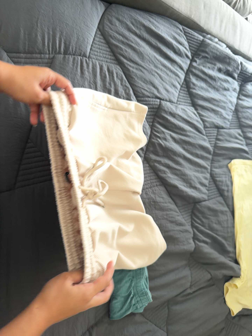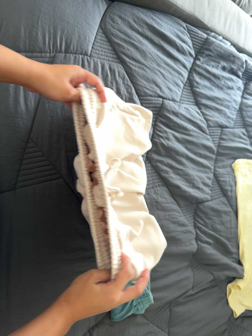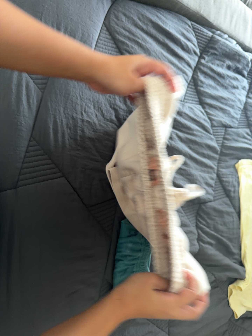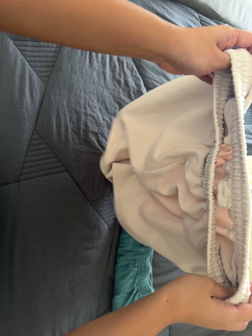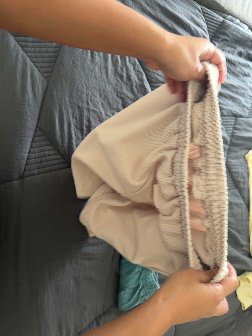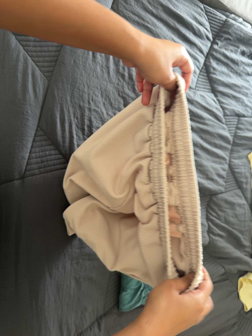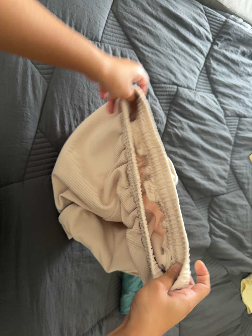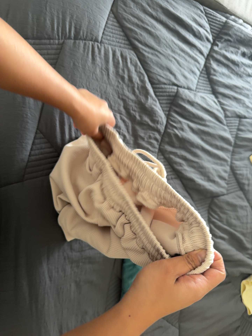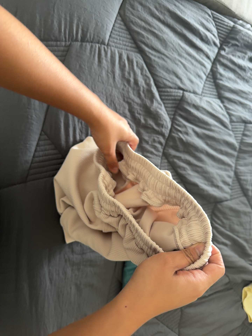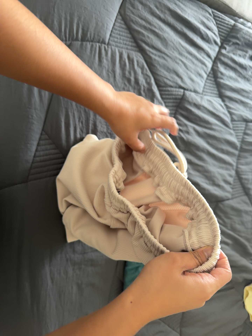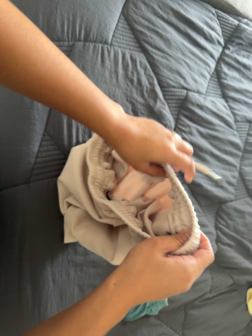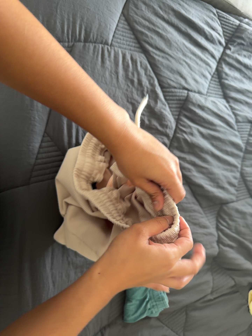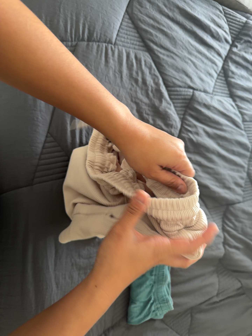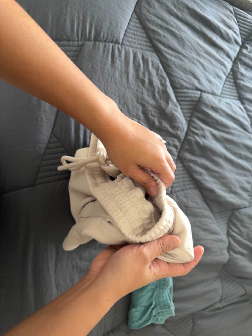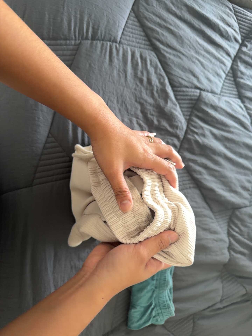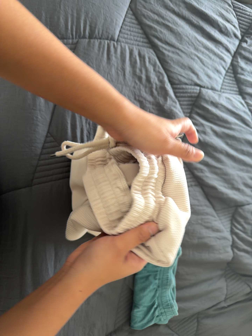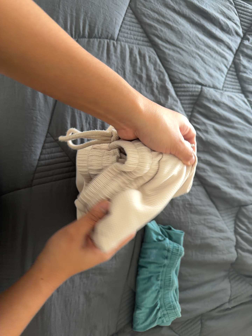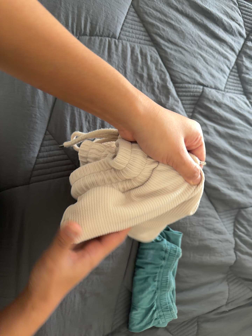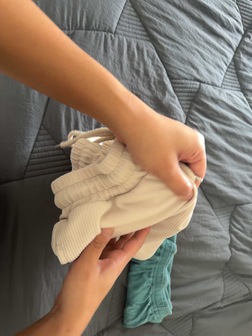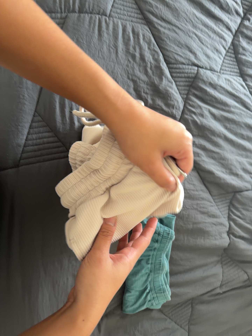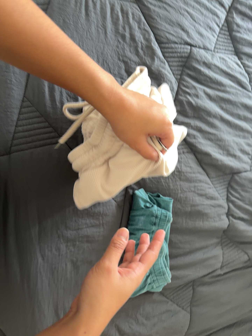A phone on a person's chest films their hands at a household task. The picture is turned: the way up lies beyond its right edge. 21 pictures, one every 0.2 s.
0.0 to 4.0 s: The camera pans to its left by about 10 degrees. It travels forward and to its right, about 10 cm, so what stands in front looms larger.
The film runs backward here.
